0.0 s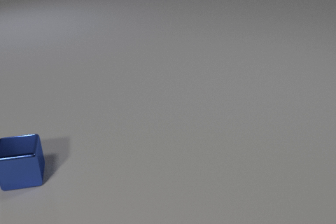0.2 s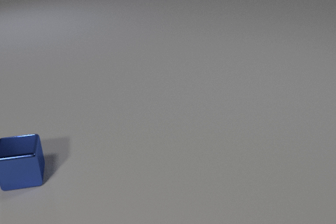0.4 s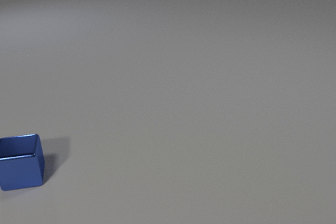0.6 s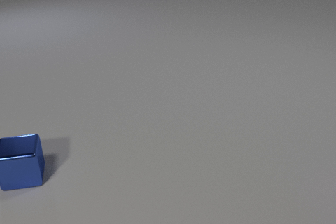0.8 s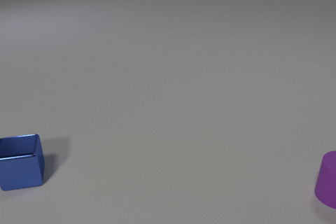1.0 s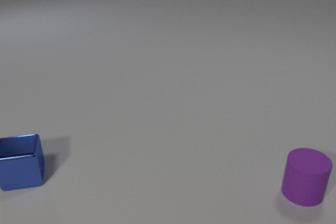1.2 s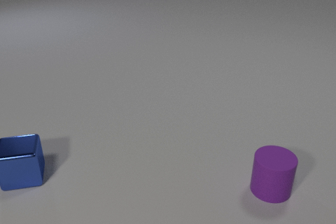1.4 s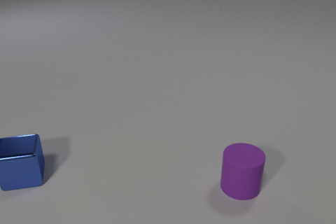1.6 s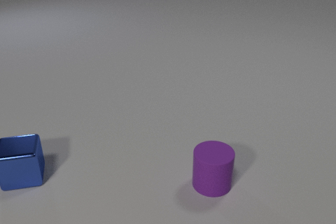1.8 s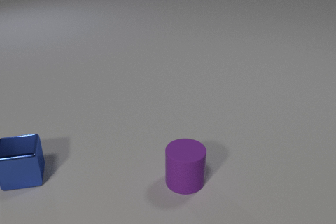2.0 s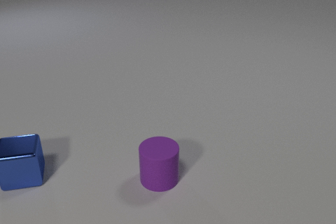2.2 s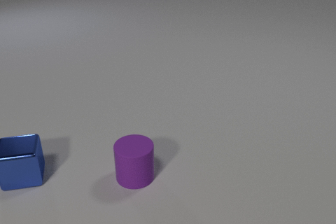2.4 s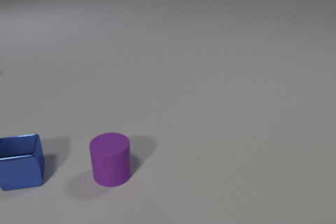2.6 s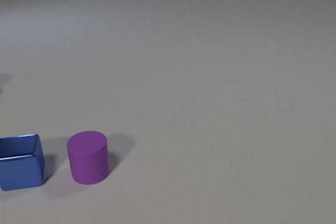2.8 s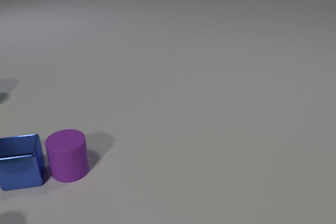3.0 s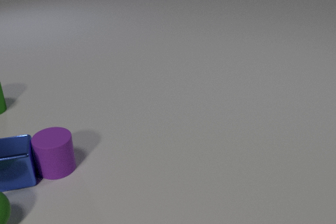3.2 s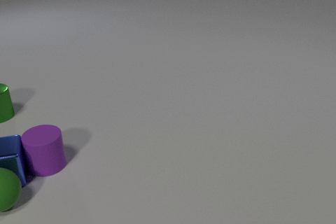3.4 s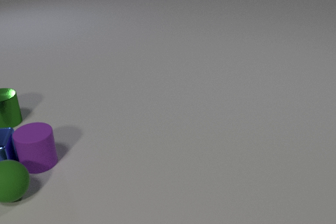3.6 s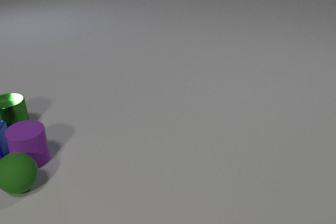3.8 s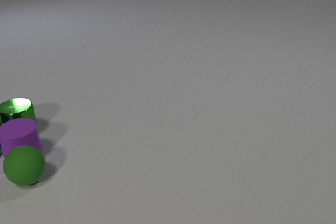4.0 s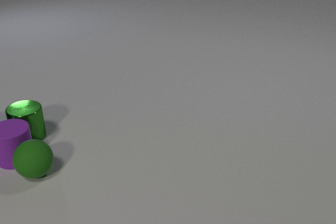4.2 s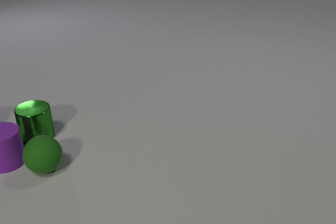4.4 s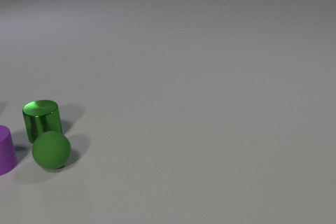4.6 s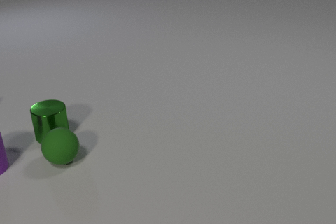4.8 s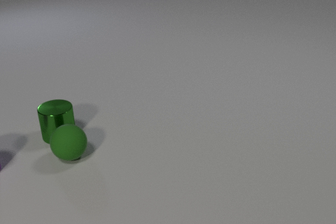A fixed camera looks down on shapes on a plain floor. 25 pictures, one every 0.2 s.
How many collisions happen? 4.
How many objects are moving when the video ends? 2.
Are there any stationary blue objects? no.
0.0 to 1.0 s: The purple rubber cylinder comes in at the right edge, slides to the left.
1.0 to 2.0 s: The purple rubber cylinder slides to the left.
2.0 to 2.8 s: The purple rubber cylinder slides to the left.
2.8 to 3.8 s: The purple rubber cylinder slides to the left and away from the camera. The blue metal cube slides away from the camera and to the left. The green rubber sphere comes in at the left edge, rolls away from the camera and to the right. The green metal cylinder comes in at the left edge, slides toward the camera and to the right. The purple rubber cylinder and the blue metal cube collide. The blue metal cube and the green rubber sphere collide.
3.8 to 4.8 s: The purple rubber cylinder slides to the left. The blue metal cube slides away from the camera, leaves at the left edge. The green rubber sphere rolls to the right and away from the camera. The green metal cylinder slides to the right and toward the camera. The purple rubber cylinder and the green metal cylinder collide. The purple rubber cylinder and the green rubber sphere collide.
